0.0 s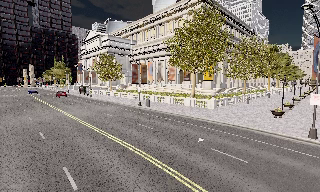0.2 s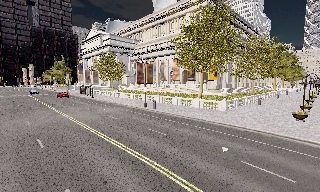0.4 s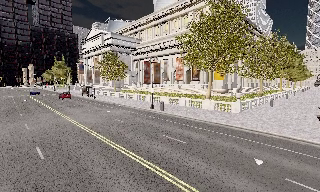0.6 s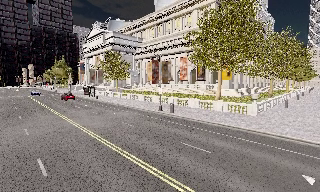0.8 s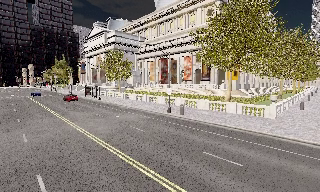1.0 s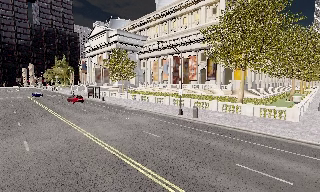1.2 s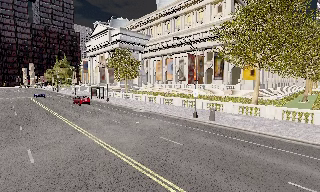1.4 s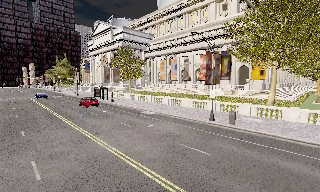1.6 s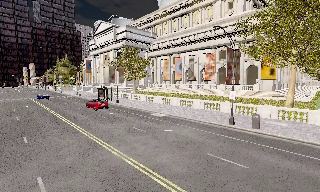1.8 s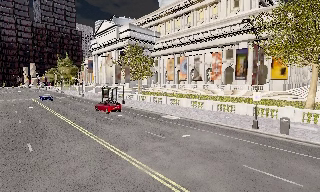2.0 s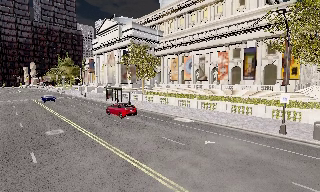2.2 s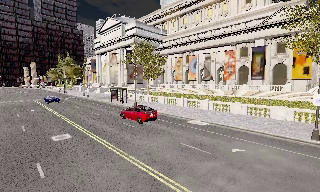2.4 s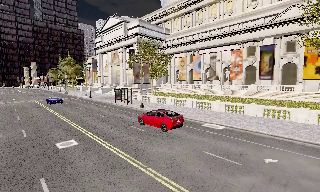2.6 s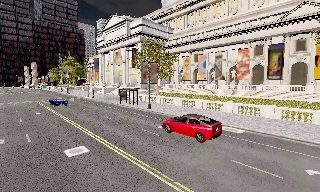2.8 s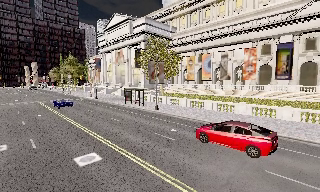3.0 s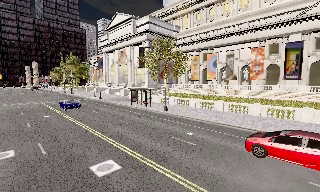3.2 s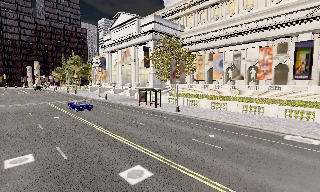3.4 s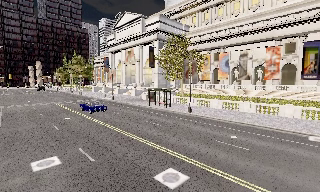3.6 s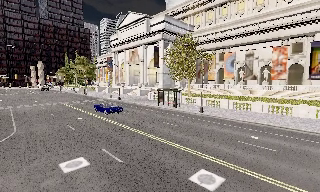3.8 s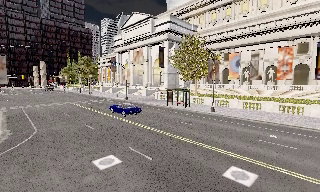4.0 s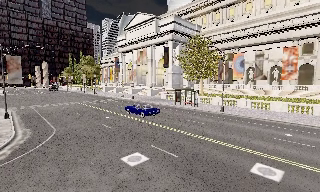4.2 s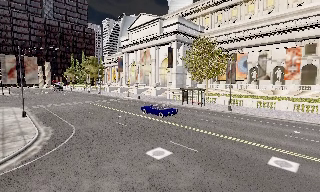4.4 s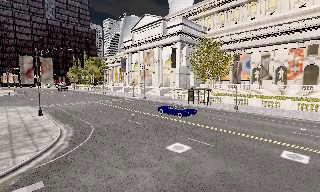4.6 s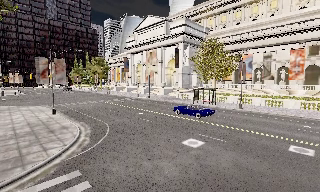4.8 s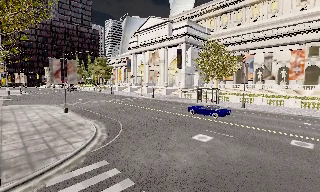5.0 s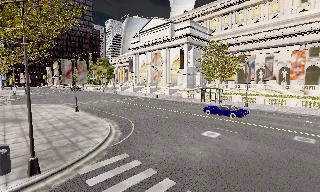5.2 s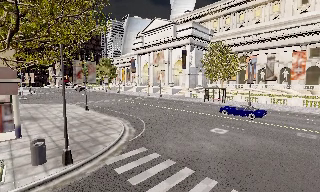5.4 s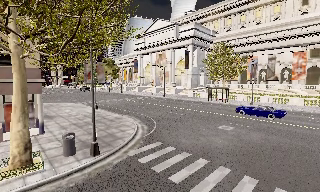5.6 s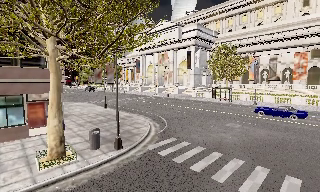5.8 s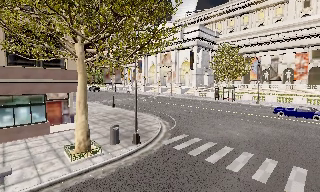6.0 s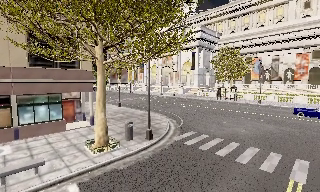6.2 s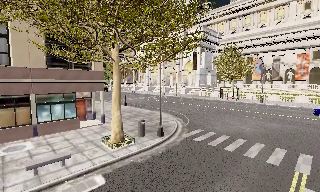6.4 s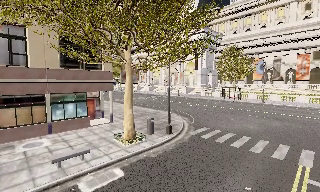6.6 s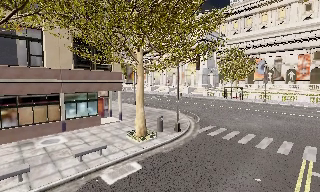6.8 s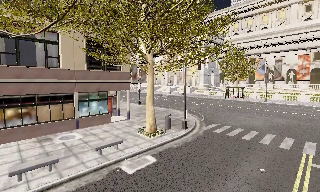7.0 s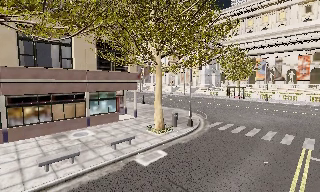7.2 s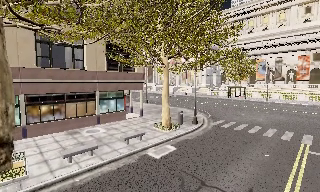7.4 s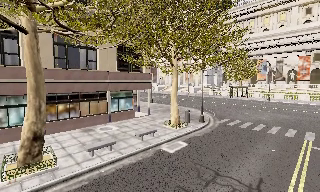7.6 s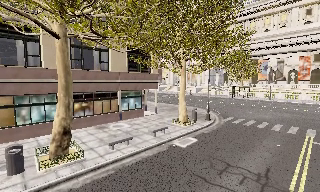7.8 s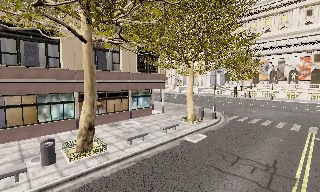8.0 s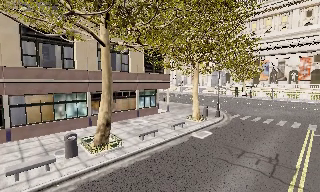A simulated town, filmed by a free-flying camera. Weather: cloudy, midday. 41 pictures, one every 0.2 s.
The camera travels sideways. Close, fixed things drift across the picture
to the right.
0.0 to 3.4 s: The camera travels to its left and forward, about 30 m, so close, fixed things drift to the right.
3.4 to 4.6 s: The camera travels to its left, about 8 m, so close, fixed things drift to the right.
4.6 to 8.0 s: The camera travels to its left and backward, about 18 m, so close, fixed things drift to the right.
The film runs backward here.
